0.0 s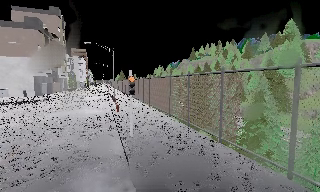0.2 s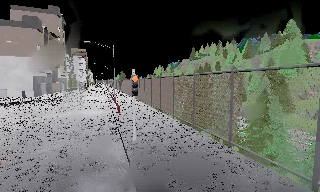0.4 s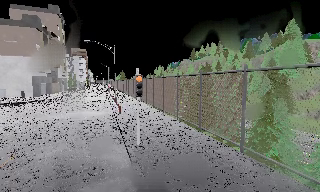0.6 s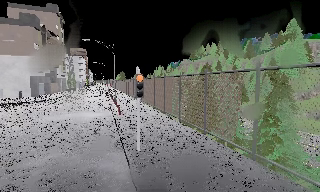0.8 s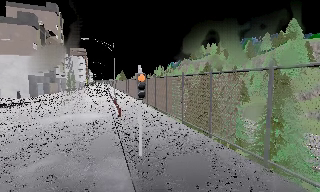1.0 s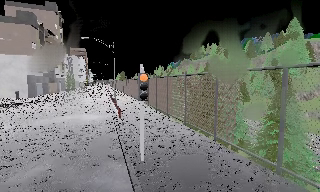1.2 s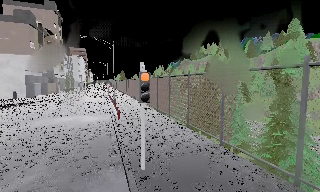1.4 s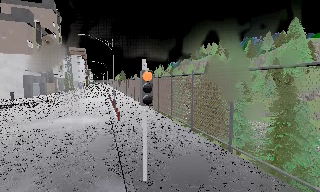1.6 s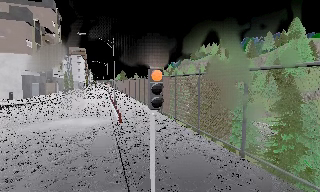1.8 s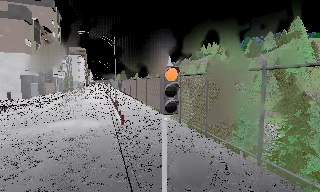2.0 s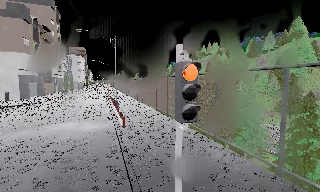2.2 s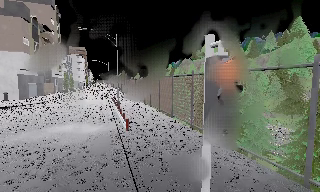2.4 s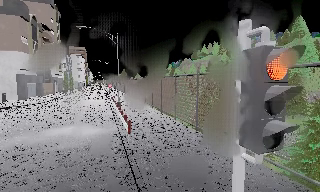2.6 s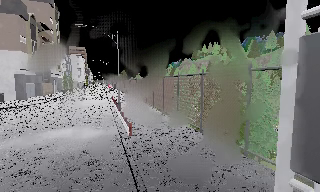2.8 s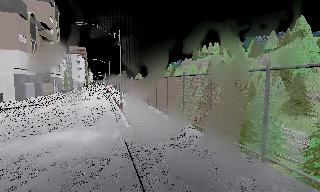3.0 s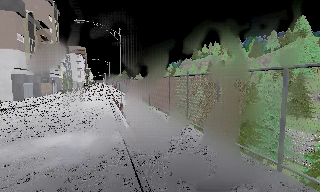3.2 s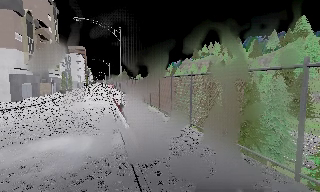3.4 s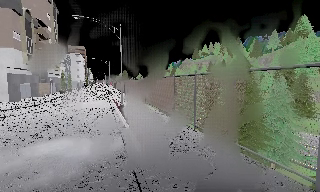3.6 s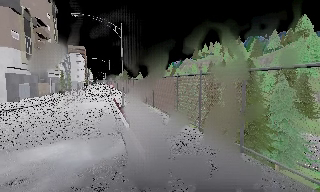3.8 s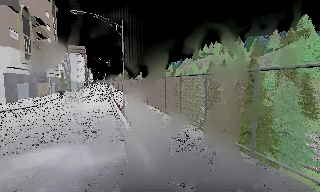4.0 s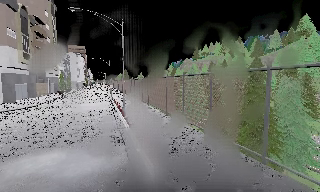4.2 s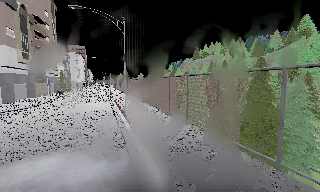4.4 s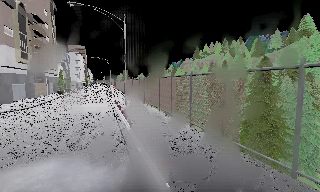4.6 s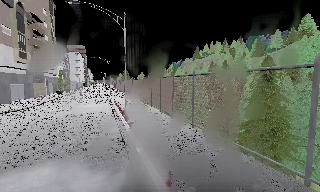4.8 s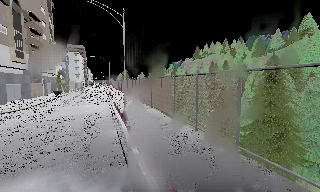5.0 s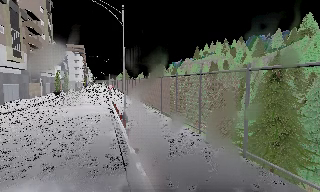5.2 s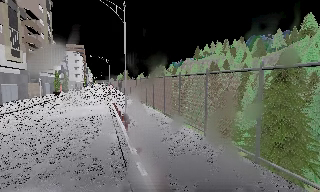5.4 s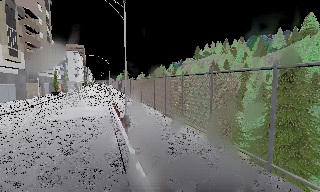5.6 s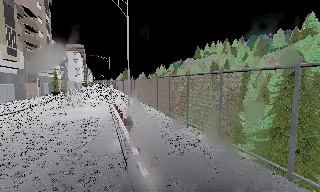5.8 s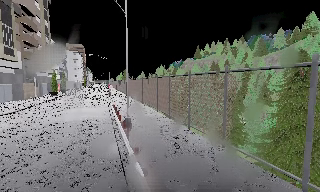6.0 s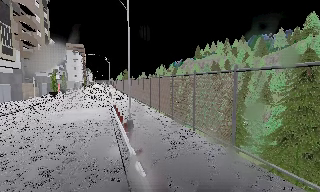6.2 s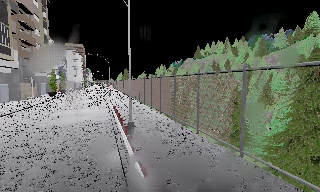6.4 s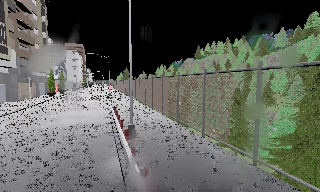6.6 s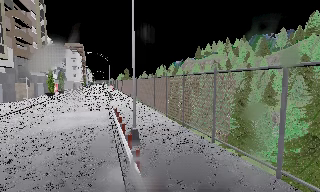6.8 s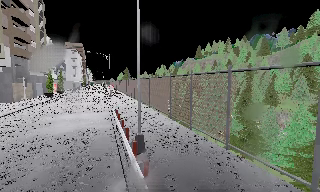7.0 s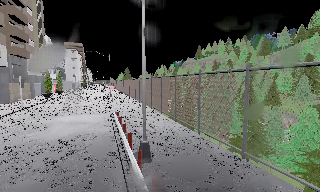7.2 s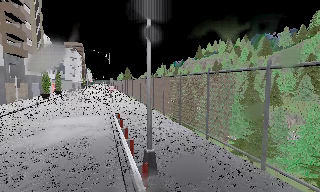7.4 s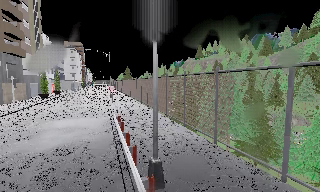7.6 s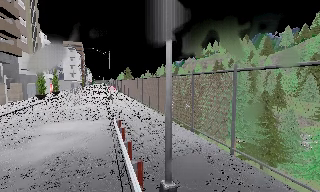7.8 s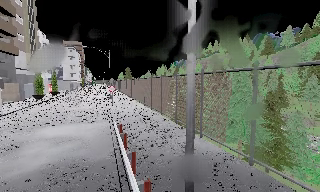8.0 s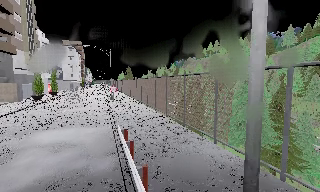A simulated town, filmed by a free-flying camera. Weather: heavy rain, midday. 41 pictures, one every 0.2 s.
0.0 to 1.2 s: The camera travels forward, about 3 m, so what stands in front looms larger.
1.2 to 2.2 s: The camera travels forward and to its left, about 3 m, so what stands in front looms larger.
2.2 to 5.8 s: The camera travels forward, about 8 m, so what stands in front looms larger.
5.8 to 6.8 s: The camera travels forward, about 3 m, so what stands in front looms larger. It gains speed.
6.8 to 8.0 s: The camera travels forward, about 5 m, so what stands in front looms larger.
The film runs forward here.
